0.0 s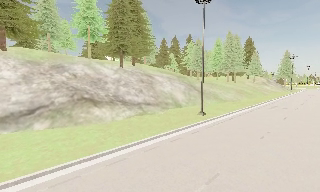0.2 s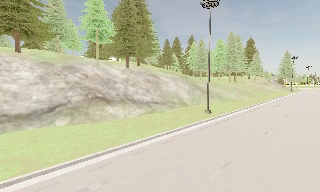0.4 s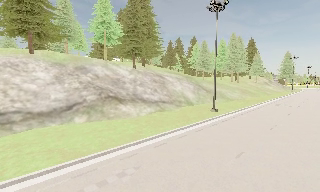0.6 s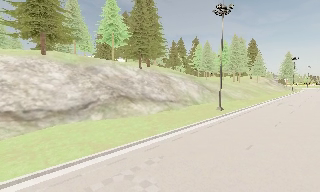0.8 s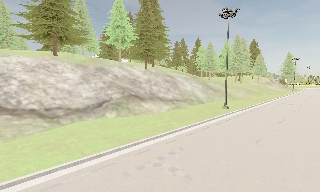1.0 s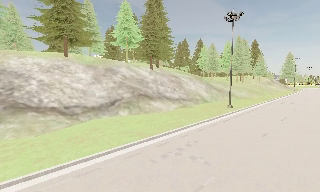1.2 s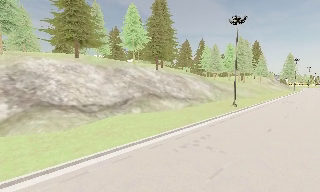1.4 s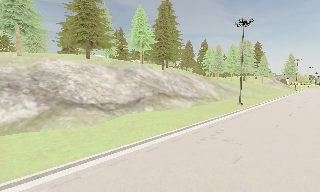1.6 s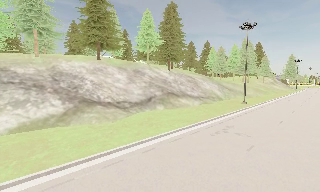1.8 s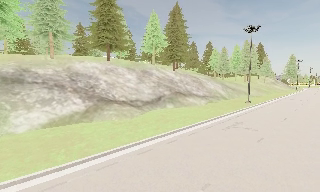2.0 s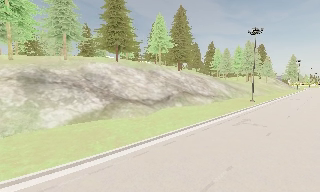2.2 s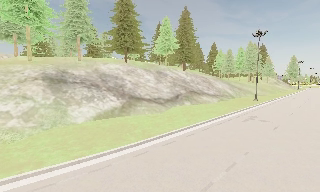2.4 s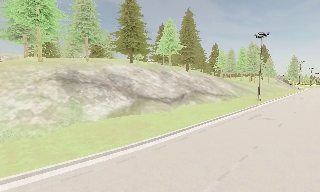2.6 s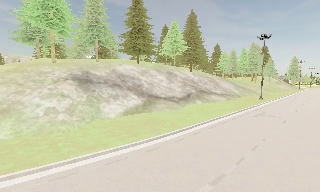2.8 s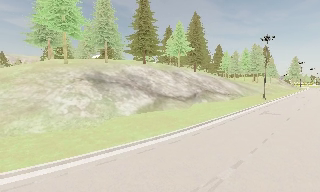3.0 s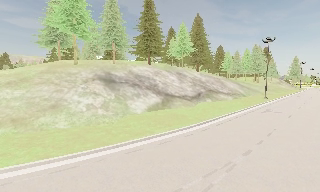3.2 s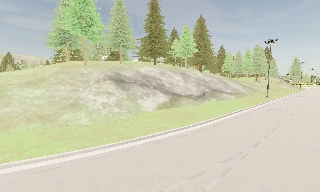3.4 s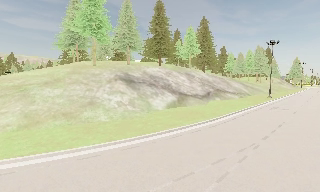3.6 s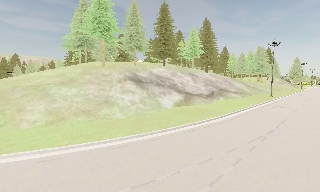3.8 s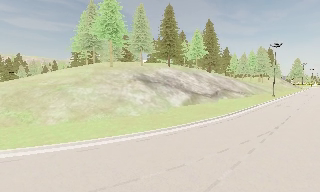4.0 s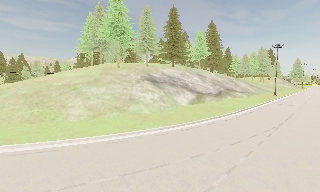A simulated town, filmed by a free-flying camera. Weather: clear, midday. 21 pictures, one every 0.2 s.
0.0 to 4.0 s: The camera travels to its left and backward, about 30 m, so close, fixed things drift to the right.
The film runs backward here.
